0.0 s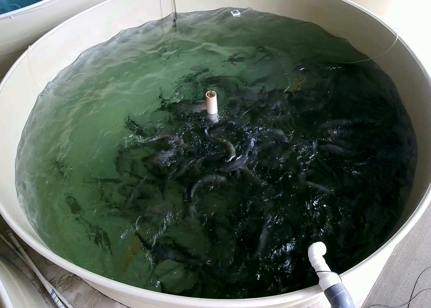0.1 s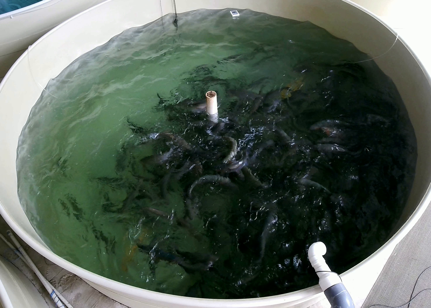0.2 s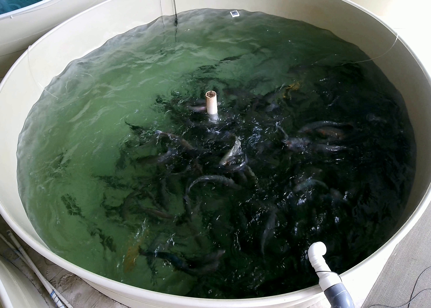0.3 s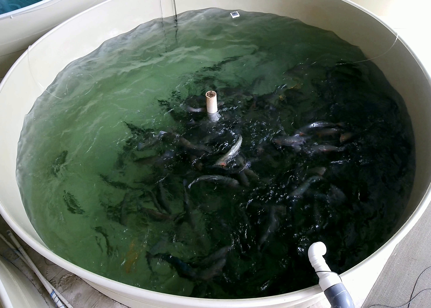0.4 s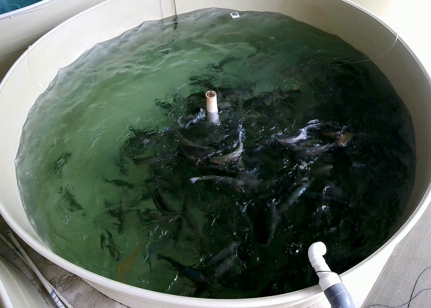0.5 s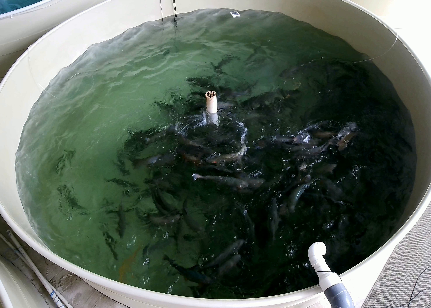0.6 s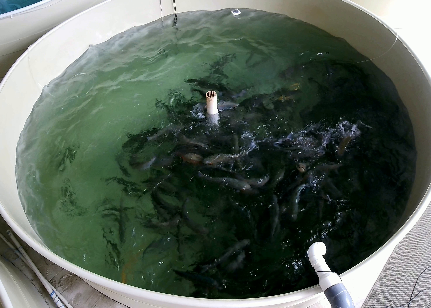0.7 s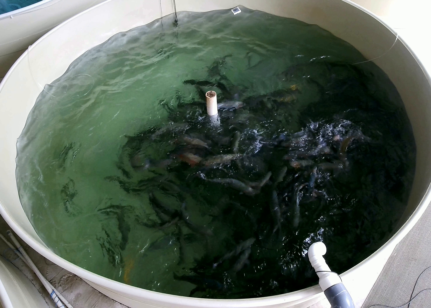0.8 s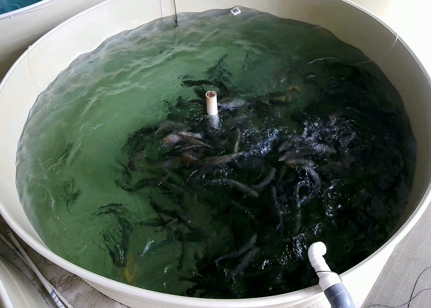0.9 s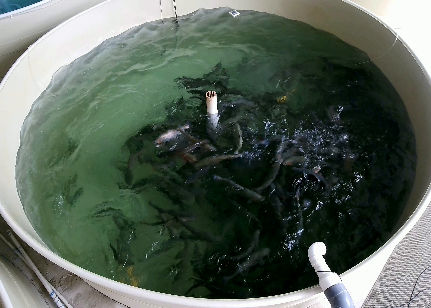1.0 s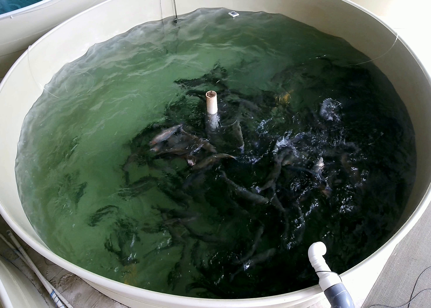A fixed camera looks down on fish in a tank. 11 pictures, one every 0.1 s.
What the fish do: Strong feeding.
